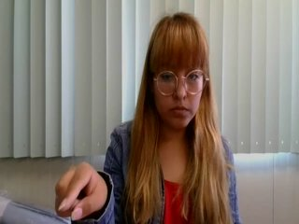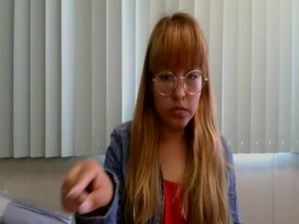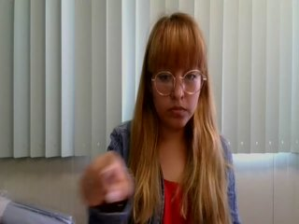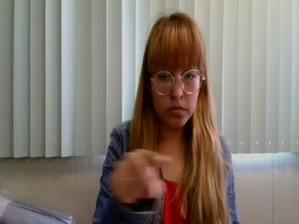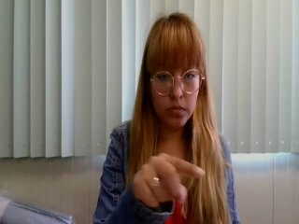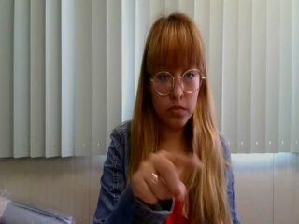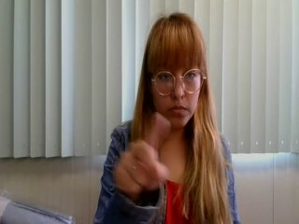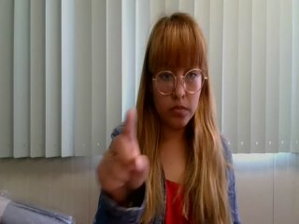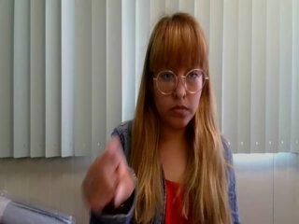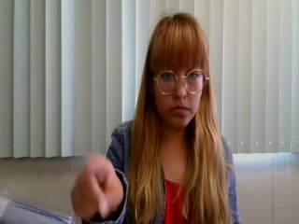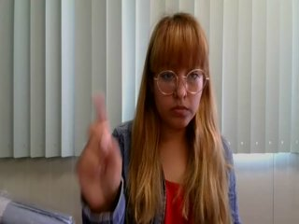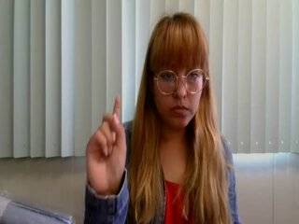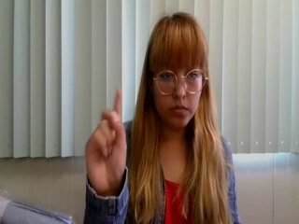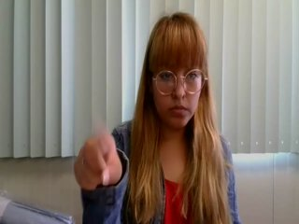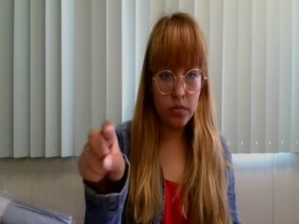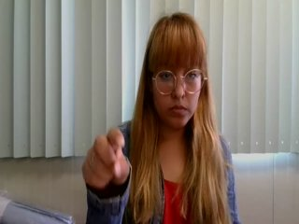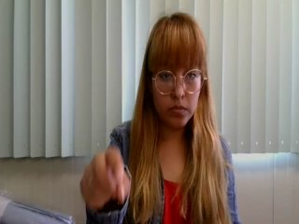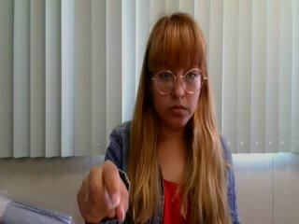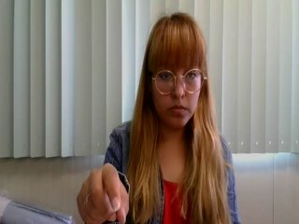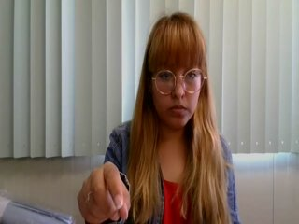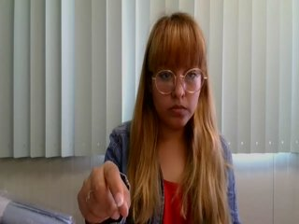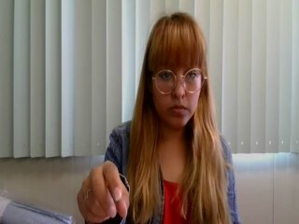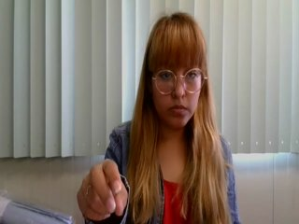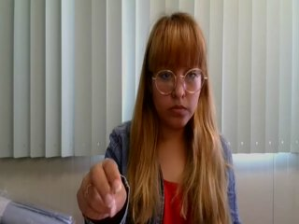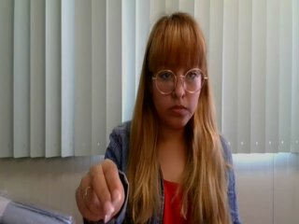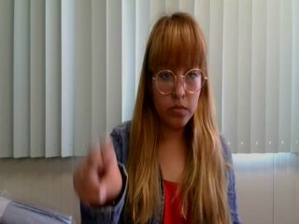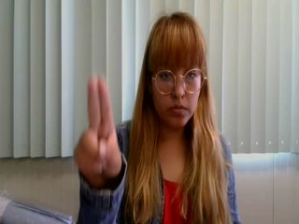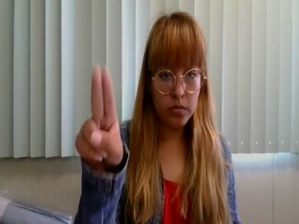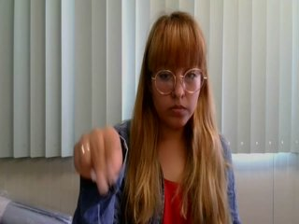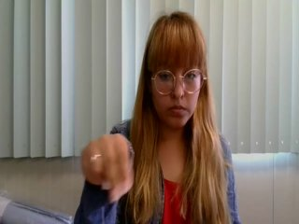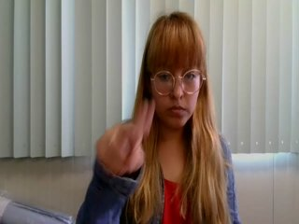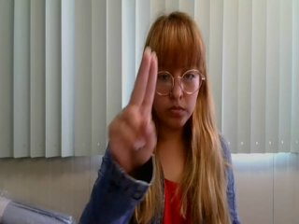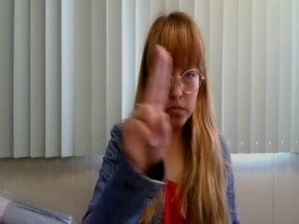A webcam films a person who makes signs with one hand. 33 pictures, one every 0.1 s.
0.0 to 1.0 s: Pointing with one finger.
1.1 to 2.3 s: Click with one finger.
2.4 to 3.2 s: Pointing with two fingers.
